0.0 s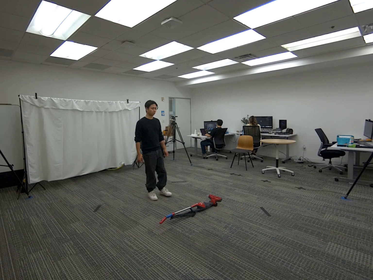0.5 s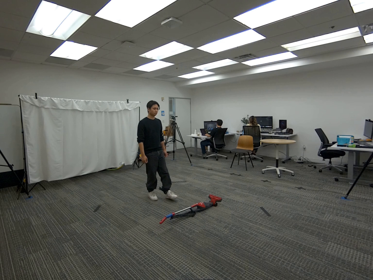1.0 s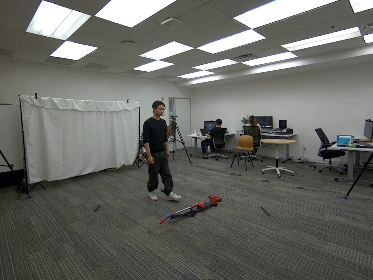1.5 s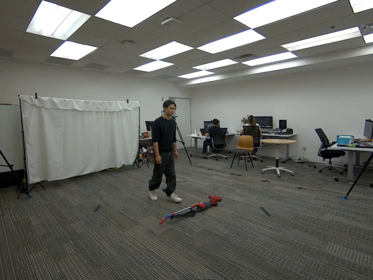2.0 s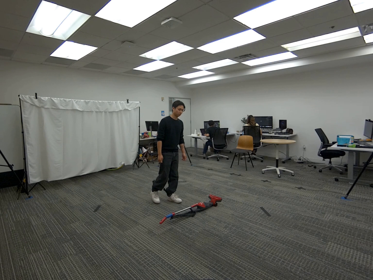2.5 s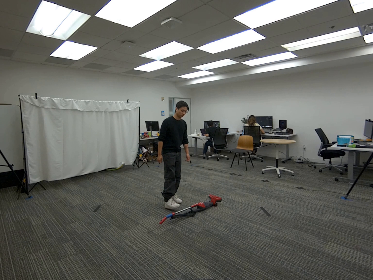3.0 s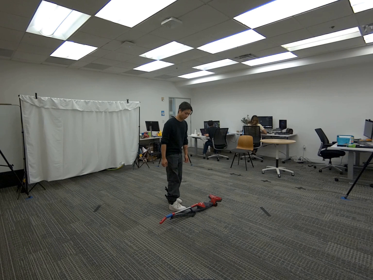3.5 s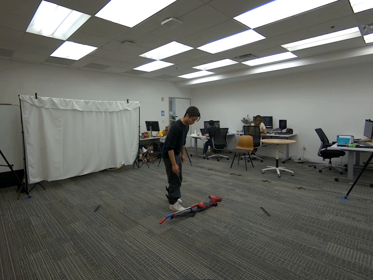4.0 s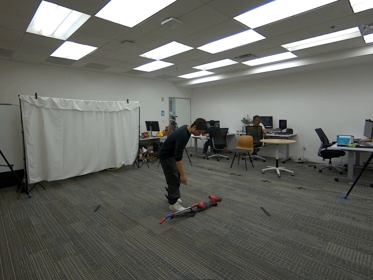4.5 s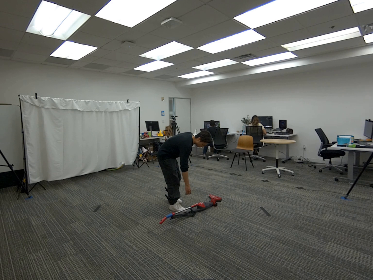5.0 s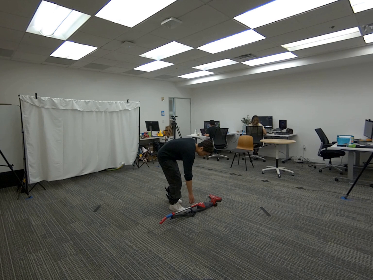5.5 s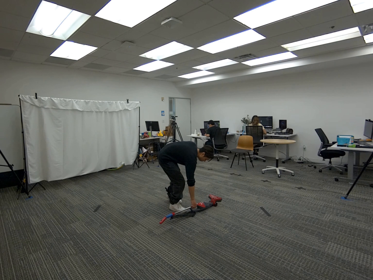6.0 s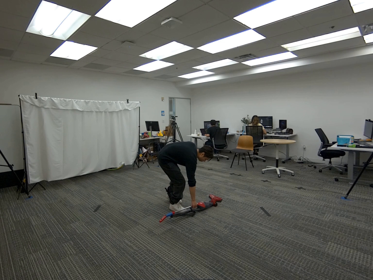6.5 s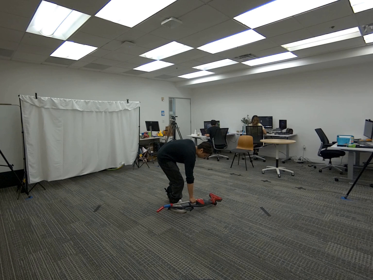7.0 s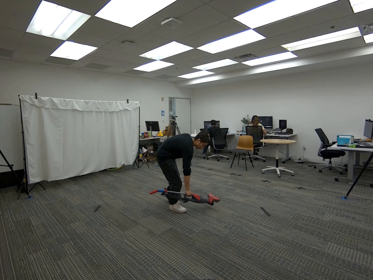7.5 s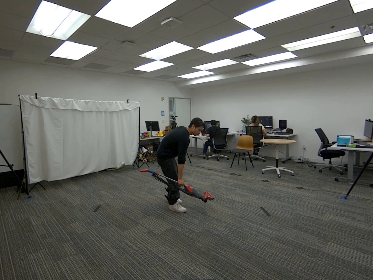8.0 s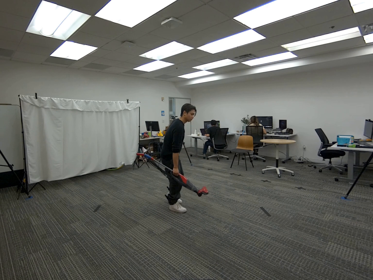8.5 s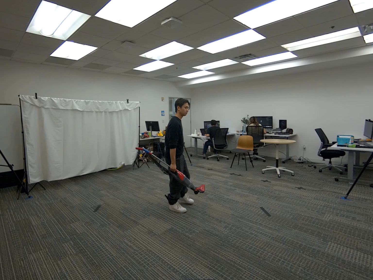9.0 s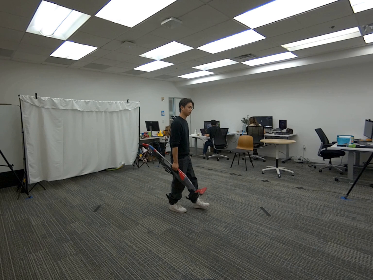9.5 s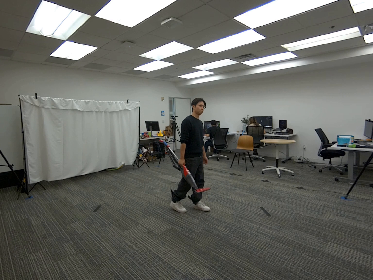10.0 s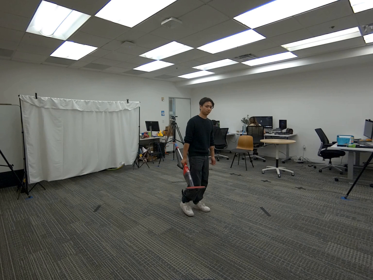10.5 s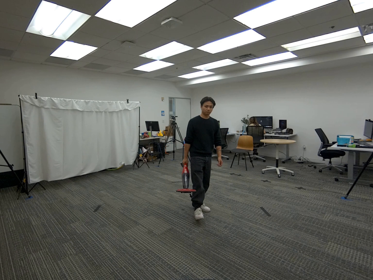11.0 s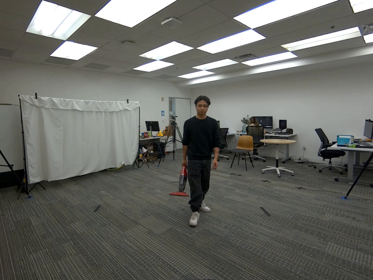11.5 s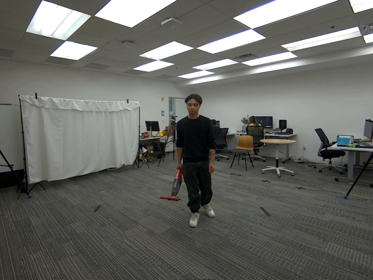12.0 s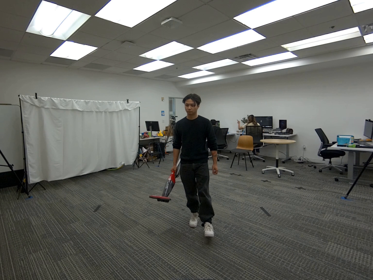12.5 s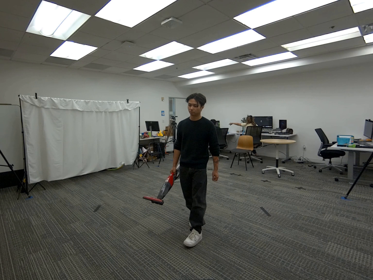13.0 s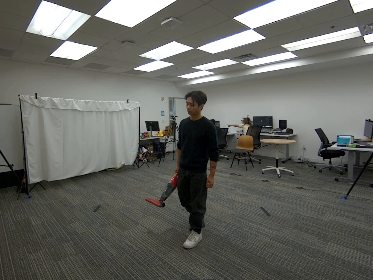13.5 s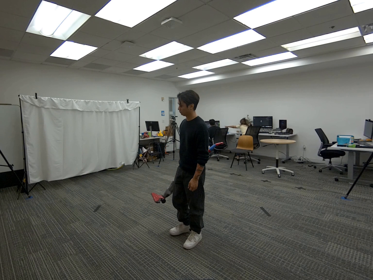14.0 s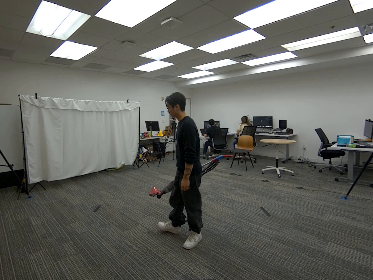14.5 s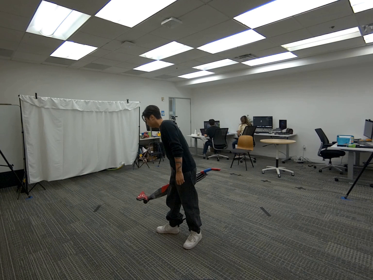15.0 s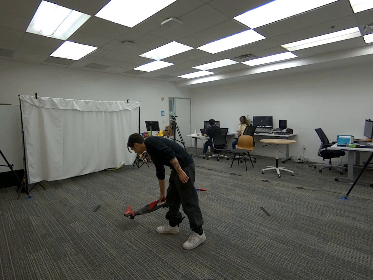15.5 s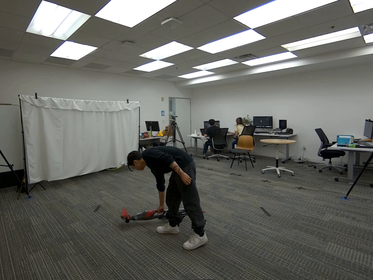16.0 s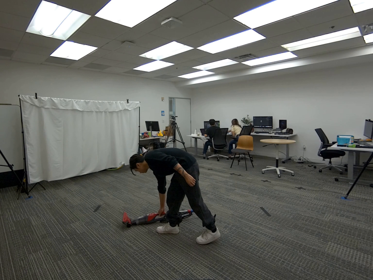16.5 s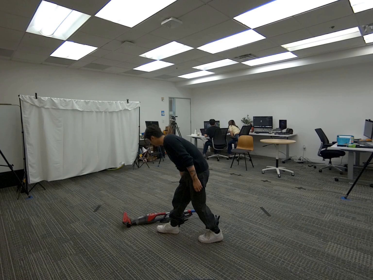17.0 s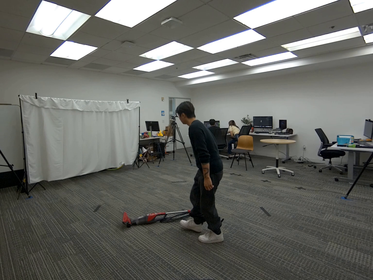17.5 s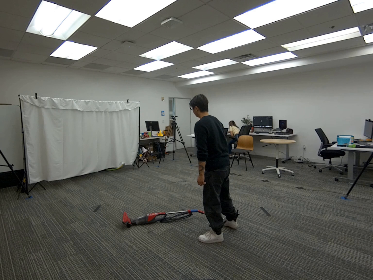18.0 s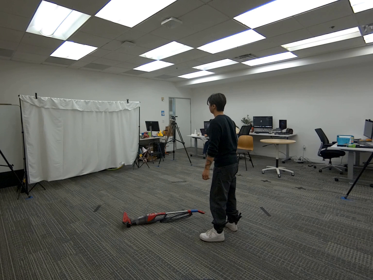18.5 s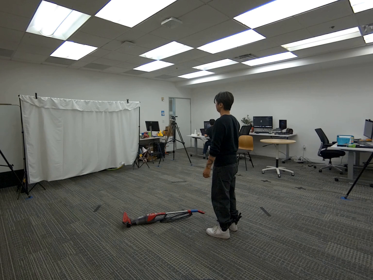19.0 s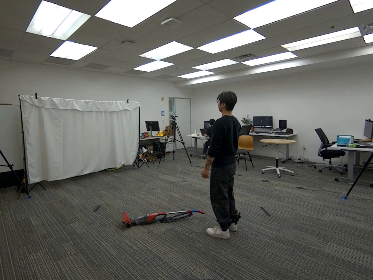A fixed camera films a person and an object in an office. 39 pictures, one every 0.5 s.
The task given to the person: Walk over to the vacuum on the floor and pick up the vacuum using your right hand and walk around within the bounding area and then place back on the floor.
